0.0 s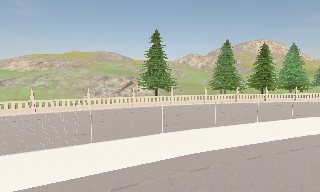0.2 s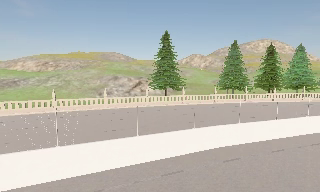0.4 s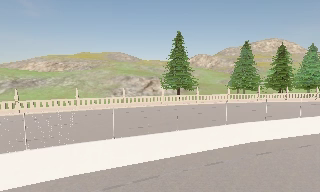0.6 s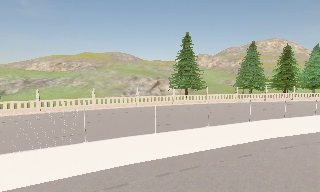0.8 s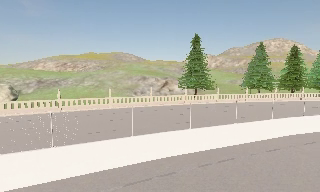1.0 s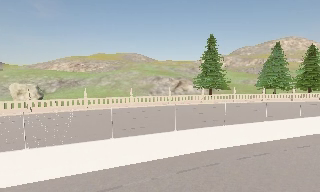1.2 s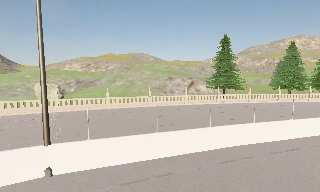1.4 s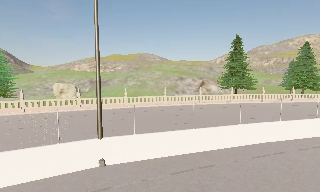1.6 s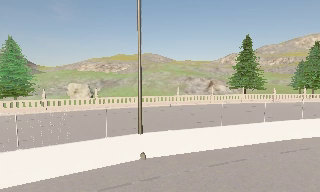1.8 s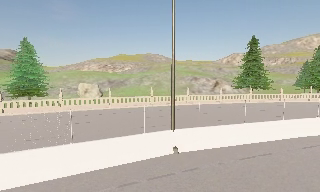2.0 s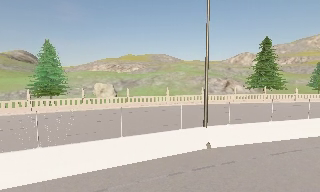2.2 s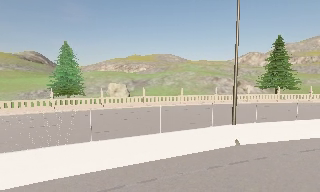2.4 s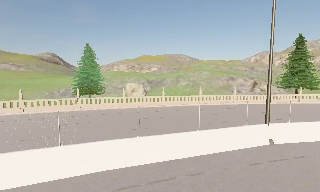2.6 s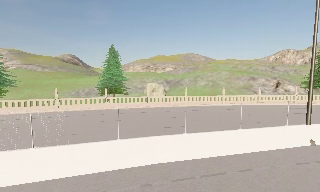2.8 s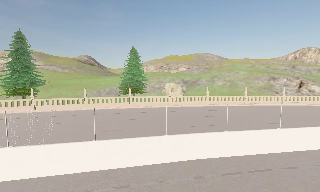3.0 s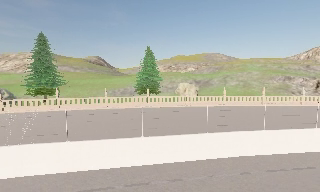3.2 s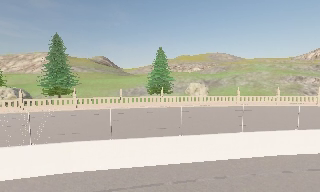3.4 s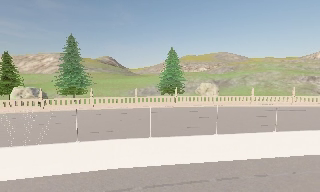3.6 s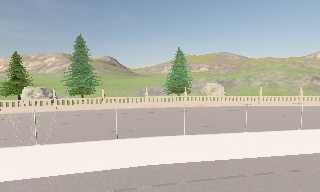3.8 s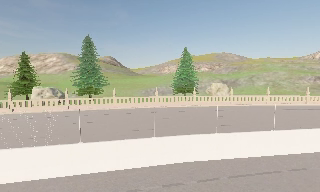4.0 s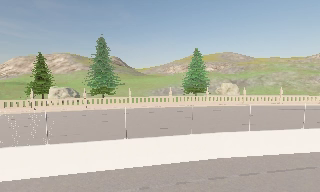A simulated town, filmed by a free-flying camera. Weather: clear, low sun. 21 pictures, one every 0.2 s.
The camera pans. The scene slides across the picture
to the right.
The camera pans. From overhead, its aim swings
counterclockwise.
0.0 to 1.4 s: The camera travels to its left and backward, about 13 m, so close, fixed things drift to the right.
1.4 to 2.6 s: The camera pans to its left, which is counterclockwise from overhead, by about 15 degrees. It travels to its left, about 10 m, so close, fixed things drift to the right.
2.6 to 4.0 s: The camera travels to its left, about 12 m, so close, fixed things drift to the right.
The film runs backward here.
